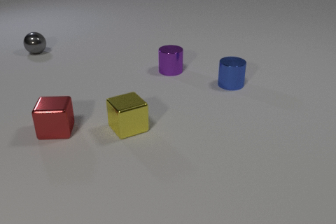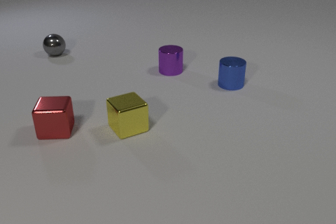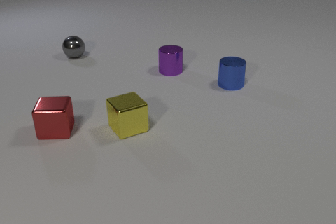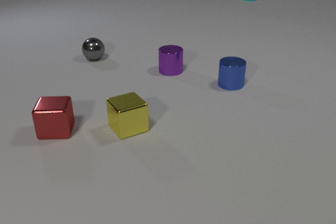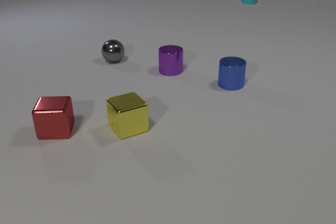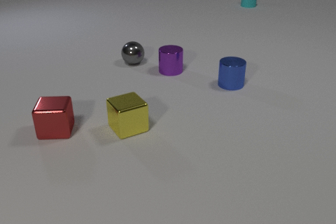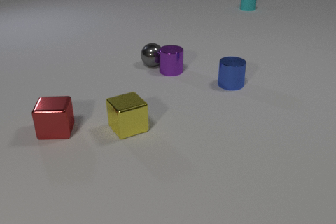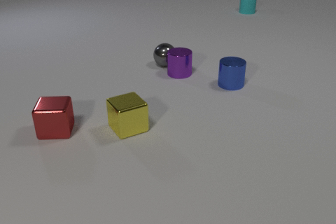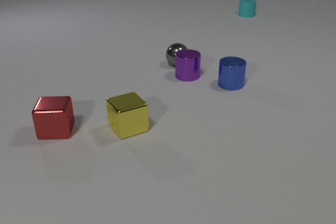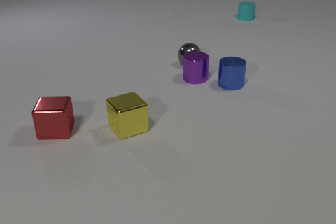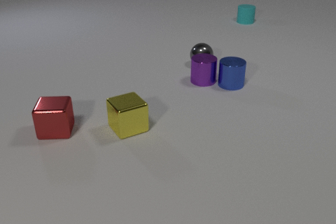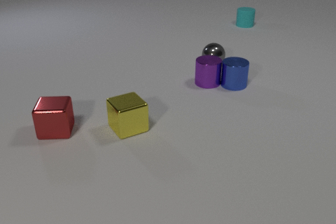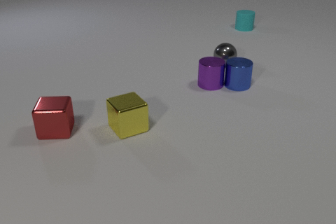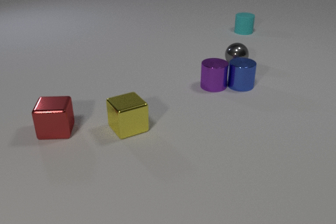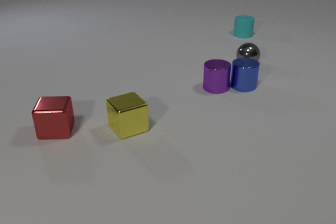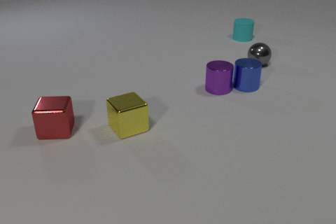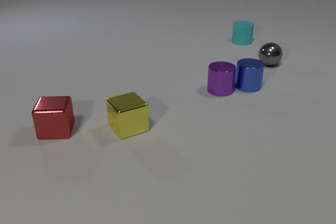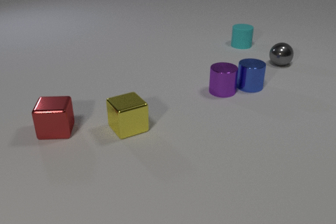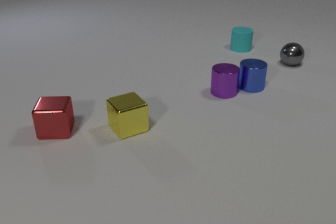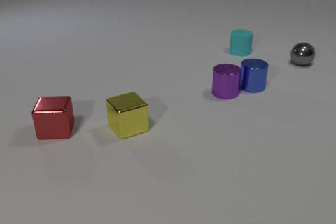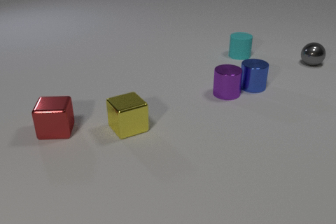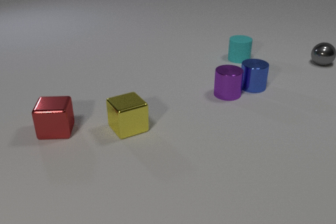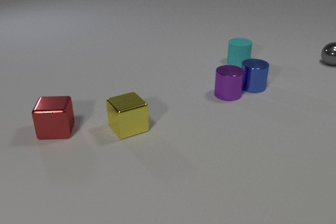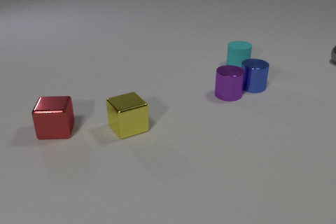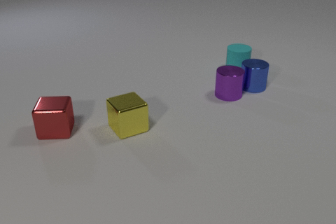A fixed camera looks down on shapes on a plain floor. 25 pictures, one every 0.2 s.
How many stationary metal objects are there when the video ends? 4.
Are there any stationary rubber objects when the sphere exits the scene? no.
What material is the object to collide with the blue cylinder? metal.
0.0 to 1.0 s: The gray metal sphere rolls to the right and toward the camera. The cyan rubber cylinder comes in at the top edge, slides toward the camera.
1.0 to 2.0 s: The gray metal sphere rolls to the right. The purple metal cylinder slides to the right and toward the camera. The cyan rubber cylinder slides toward the camera. The gray metal sphere and the purple metal cylinder collide.
2.0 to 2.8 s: The gray metal sphere rolls to the right. The purple metal cylinder slides toward the camera and to the right. The blue metal cylinder slides to the right. The cyan rubber cylinder slides toward the camera. The purple metal cylinder and the blue metal cylinder collide.
2.8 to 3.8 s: The gray metal sphere rolls to the right. The purple metal cylinder slides toward the camera and to the right. The blue metal cylinder slides to the right. The cyan rubber cylinder slides toward the camera.
3.8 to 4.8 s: The gray metal sphere rolls to the right and away from the camera, leaves at the right edge. The cyan rubber cylinder slides toward the camera.
